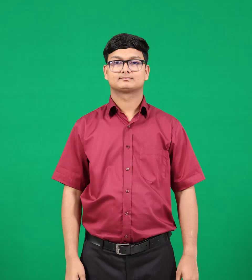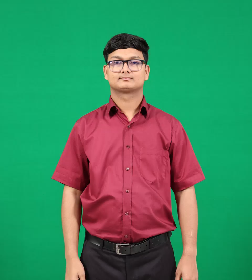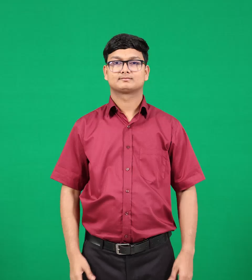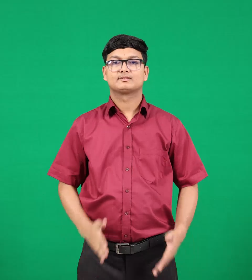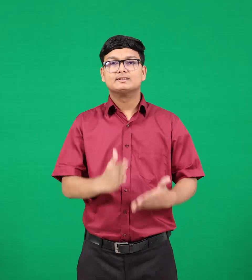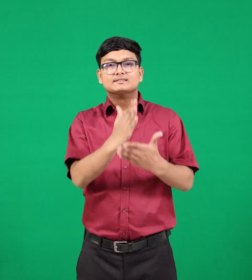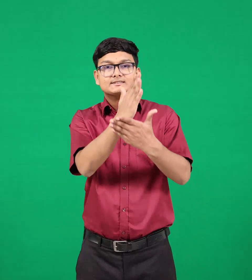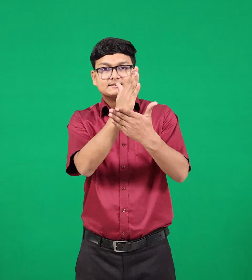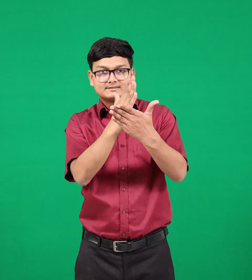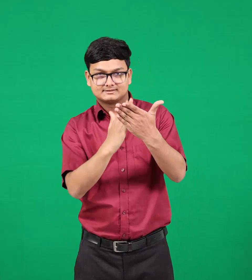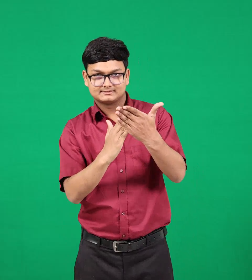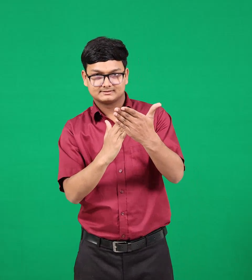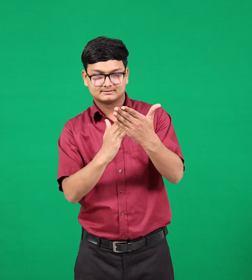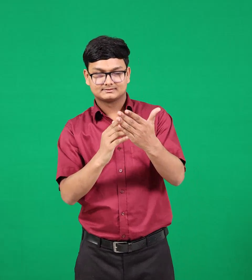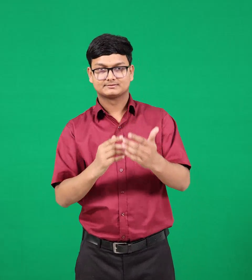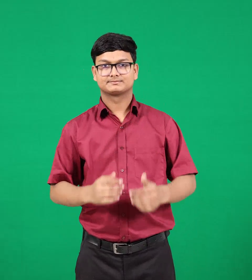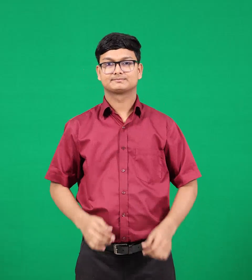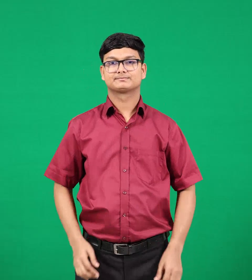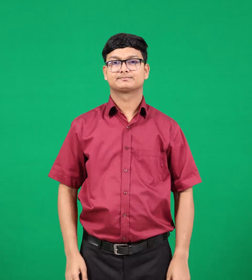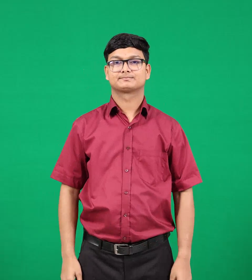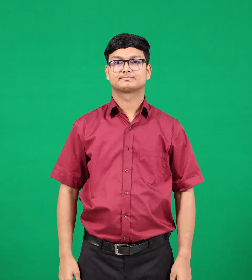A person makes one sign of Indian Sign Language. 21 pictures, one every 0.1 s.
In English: half
